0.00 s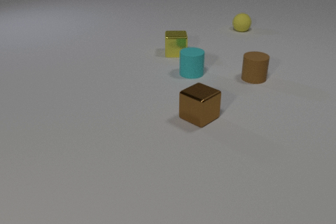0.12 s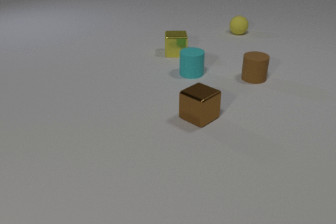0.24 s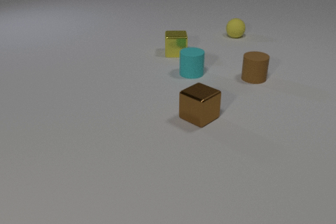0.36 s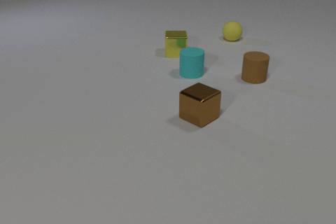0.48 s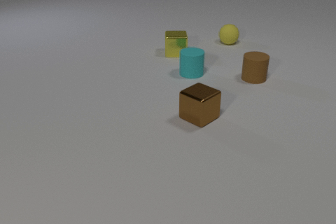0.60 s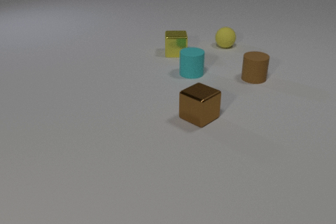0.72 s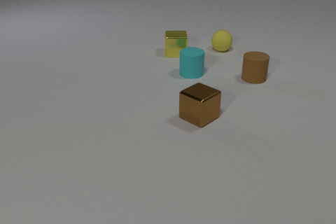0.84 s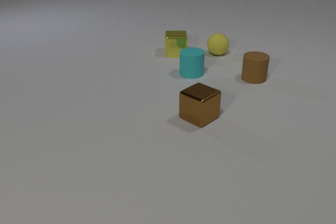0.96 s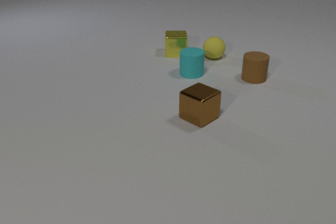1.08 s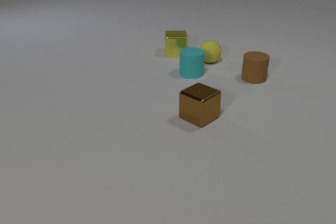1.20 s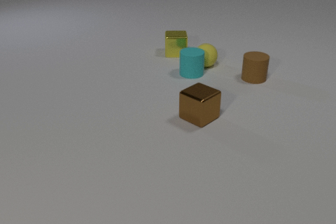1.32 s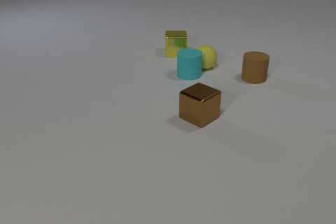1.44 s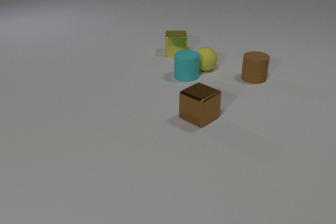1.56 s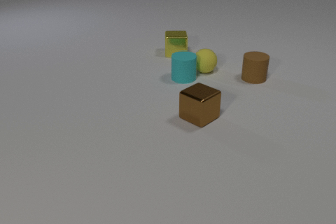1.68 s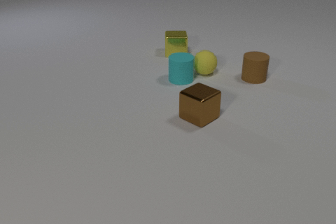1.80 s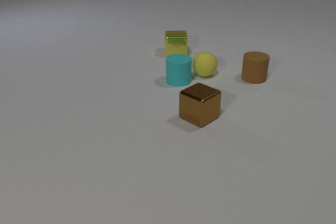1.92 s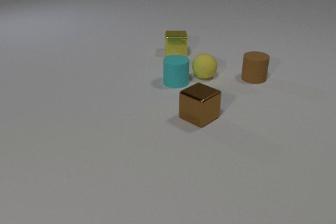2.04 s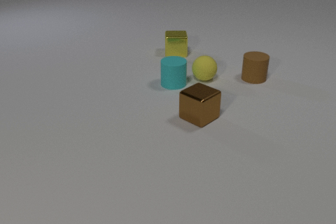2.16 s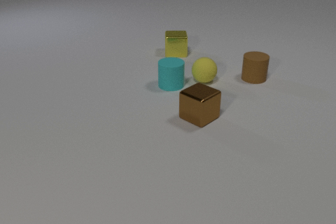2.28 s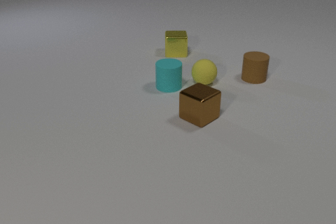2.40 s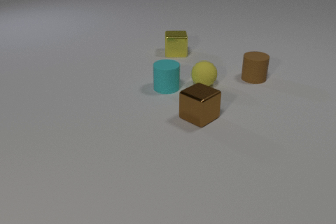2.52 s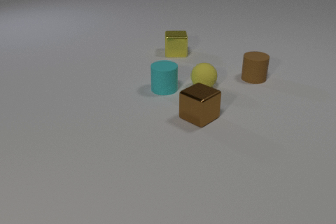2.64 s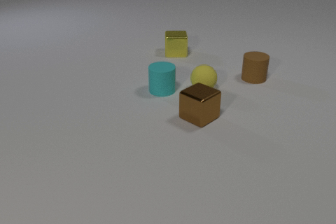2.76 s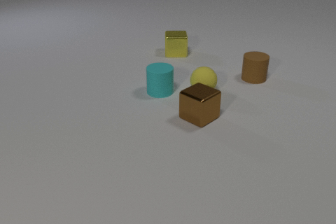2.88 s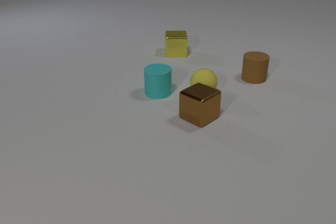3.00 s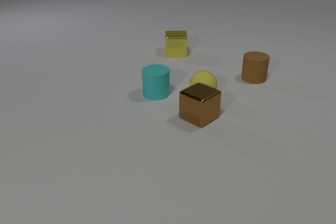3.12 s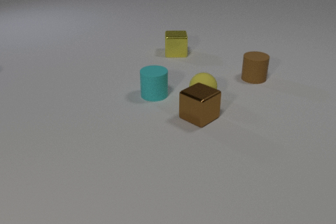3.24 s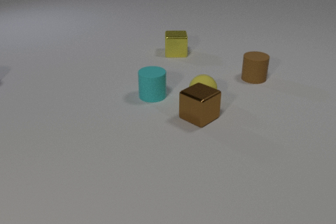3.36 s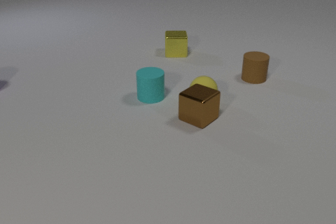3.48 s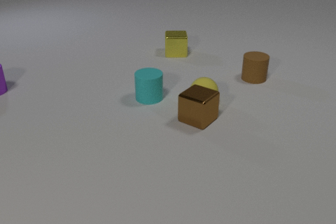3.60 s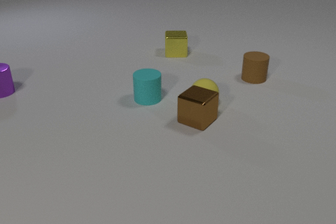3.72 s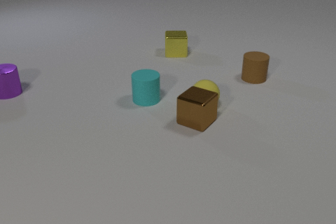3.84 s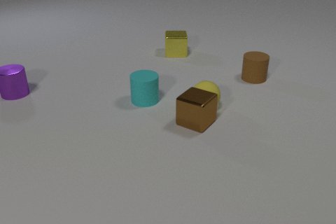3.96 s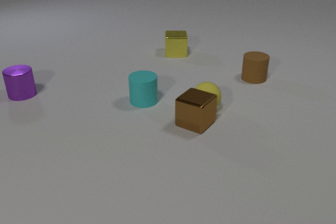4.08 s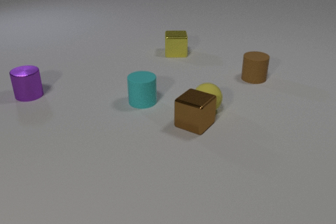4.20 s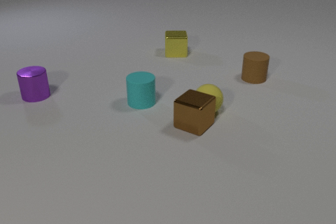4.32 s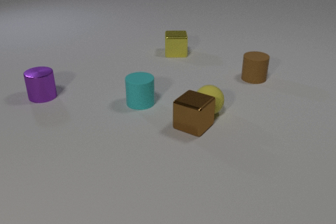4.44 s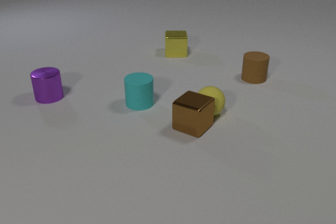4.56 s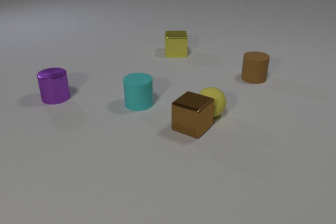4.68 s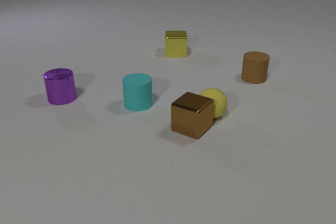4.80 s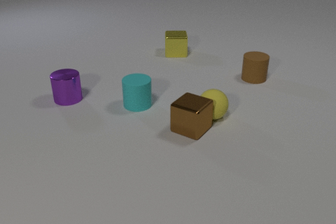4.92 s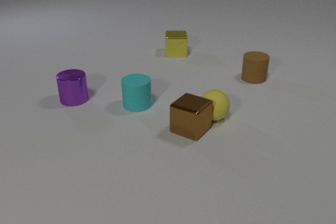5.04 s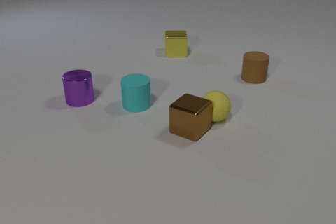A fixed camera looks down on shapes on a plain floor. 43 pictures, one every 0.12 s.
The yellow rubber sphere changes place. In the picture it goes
toward the camera.
0.00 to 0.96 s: The yellow rubber sphere rolls toward the camera.
0.96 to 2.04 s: The yellow rubber sphere rolls toward the camera. The cyan rubber cylinder slides toward the camera and to the left. The yellow rubber sphere and the cyan rubber cylinder collide.
2.04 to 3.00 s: The yellow rubber sphere rolls toward the camera. The cyan rubber cylinder slides toward the camera and to the left.
3.00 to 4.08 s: The yellow rubber sphere rolls toward the camera. The cyan rubber cylinder slides toward the camera and to the left. The purple metal cylinder comes in at the left edge, slides to the right and toward the camera. The brown metal cube slides toward the camera. The yellow rubber sphere and the brown metal cube collide.
4.08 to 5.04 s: The yellow rubber sphere rolls toward the camera and to the right. The cyan rubber cylinder slides toward the camera and to the left. The purple metal cylinder slides to the right and toward the camera. The brown metal cube slides toward the camera.
How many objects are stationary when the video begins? 4.
What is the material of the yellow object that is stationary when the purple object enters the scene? metal.
How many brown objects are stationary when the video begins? 2.
